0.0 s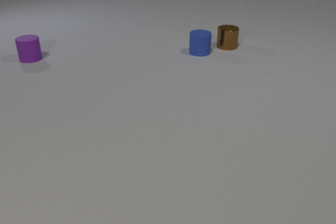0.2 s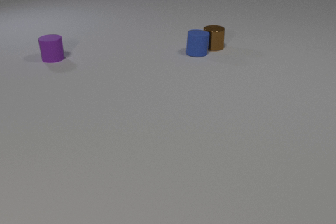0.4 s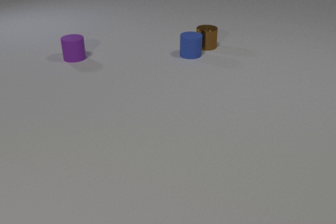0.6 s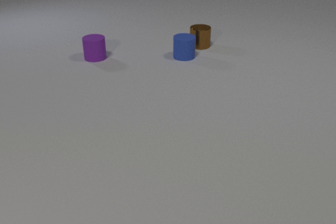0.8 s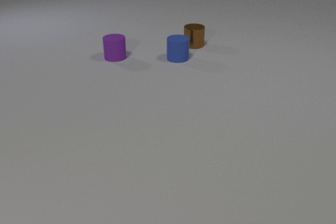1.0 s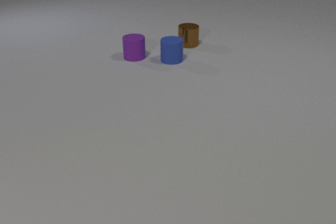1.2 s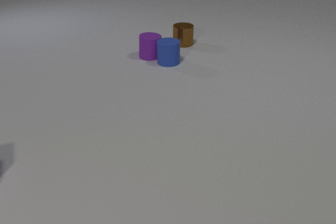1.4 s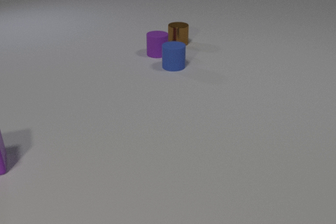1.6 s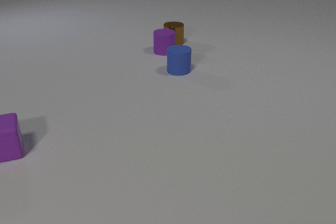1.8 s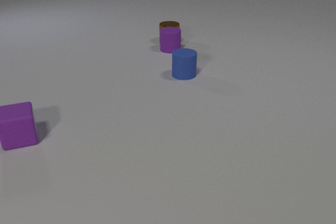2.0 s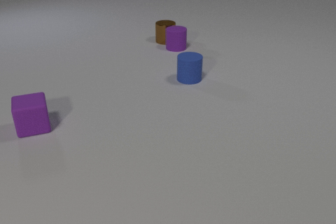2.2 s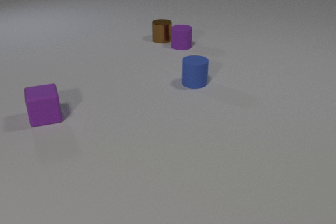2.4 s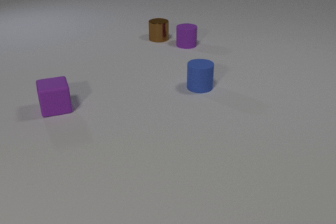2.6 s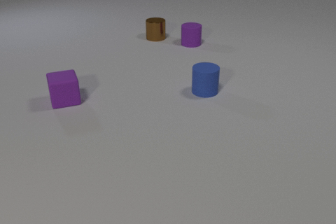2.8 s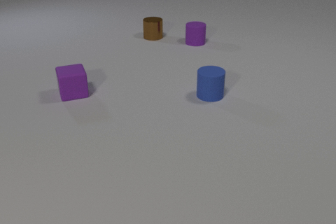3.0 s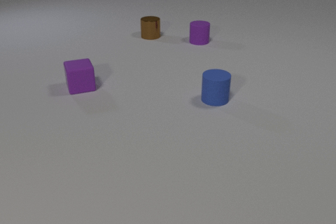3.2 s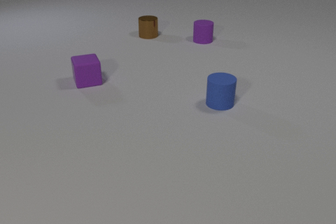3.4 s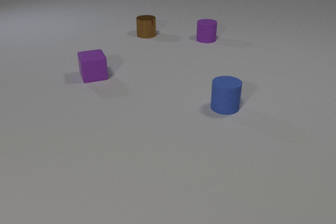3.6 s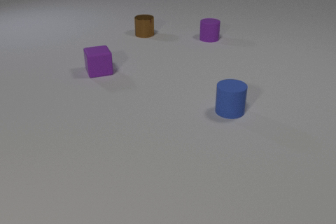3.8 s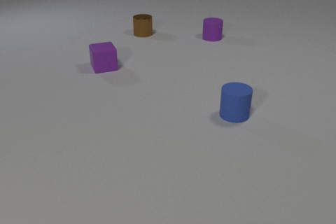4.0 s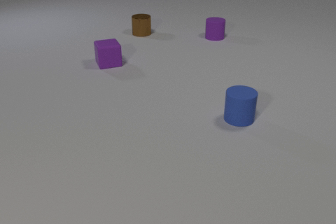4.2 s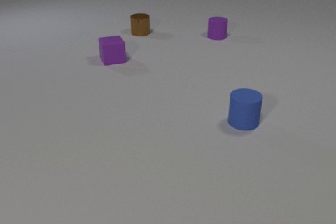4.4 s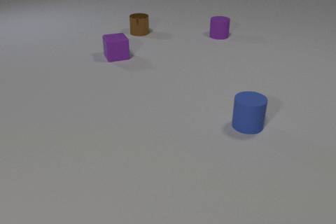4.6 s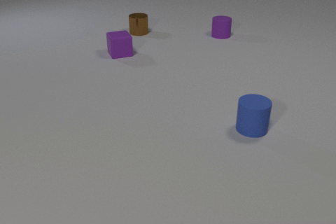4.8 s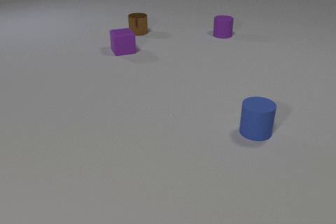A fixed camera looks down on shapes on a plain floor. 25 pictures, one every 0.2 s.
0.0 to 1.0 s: The purple rubber cylinder slides to the right. The brown metal cylinder slides to the left. The blue rubber cylinder slides to the left and toward the camera. The brown metal cylinder and the blue rubber cylinder collide.
1.0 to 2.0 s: The purple rubber cylinder slides to the right and away from the camera. The brown metal cylinder slides to the left and away from the camera. The purple rubber cube comes in at the left edge, slides away from the camera and to the right. The blue rubber cylinder slides toward the camera. The purple rubber cylinder and the blue rubber cylinder collide. The purple rubber cylinder and the brown metal cylinder collide.
2.0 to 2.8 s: The purple rubber cylinder slides to the right and away from the camera. The brown metal cylinder slides to the left and away from the camera. The purple rubber cube slides away from the camera and to the right. The blue rubber cylinder slides toward the camera and to the right.
2.8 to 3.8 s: The purple rubber cylinder slides to the right and away from the camera. The brown metal cylinder slides away from the camera and to the left. The purple rubber cube slides away from the camera and to the right. The blue rubber cylinder slides toward the camera and to the right.
3.8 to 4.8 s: The purple rubber cylinder slides to the right and away from the camera. The brown metal cylinder slides away from the camera and to the left. The purple rubber cube slides away from the camera and to the right. The blue rubber cylinder slides toward the camera and to the right.
What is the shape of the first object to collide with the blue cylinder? cylinder.
How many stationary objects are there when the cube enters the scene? 0.
Are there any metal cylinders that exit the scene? no.
